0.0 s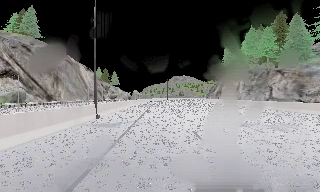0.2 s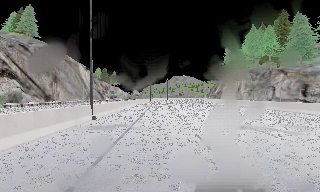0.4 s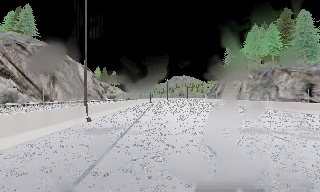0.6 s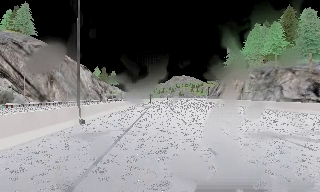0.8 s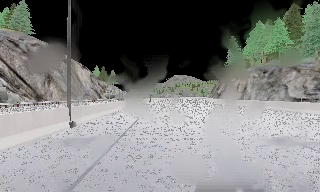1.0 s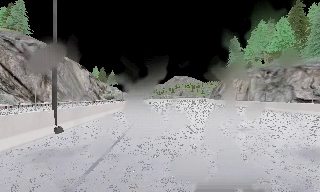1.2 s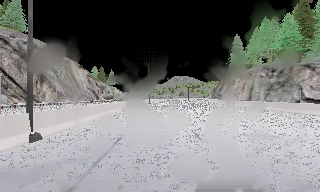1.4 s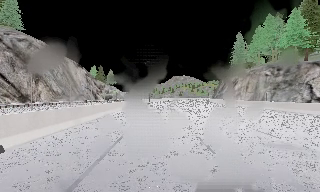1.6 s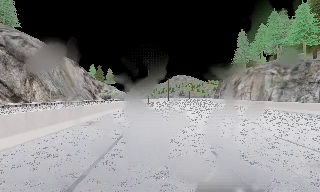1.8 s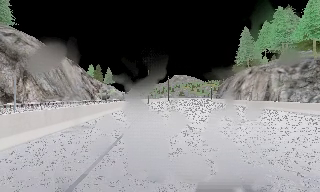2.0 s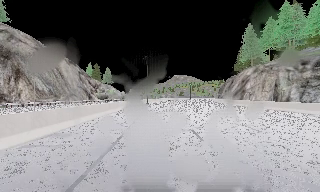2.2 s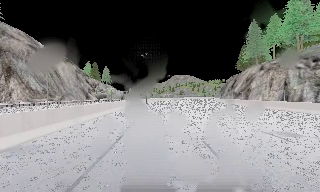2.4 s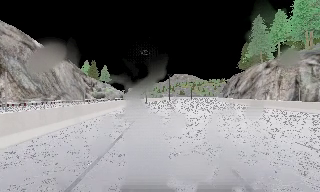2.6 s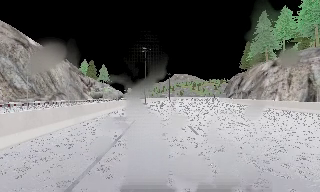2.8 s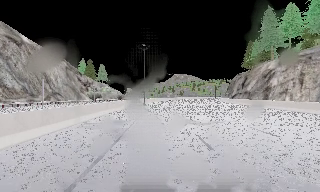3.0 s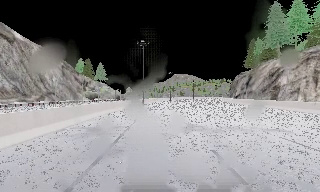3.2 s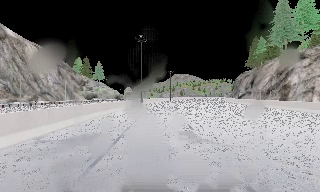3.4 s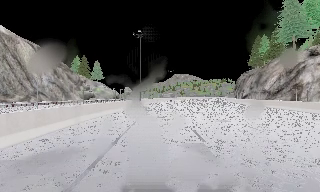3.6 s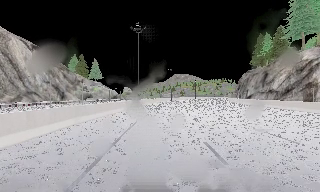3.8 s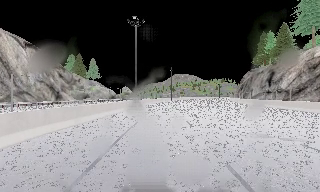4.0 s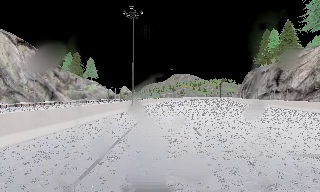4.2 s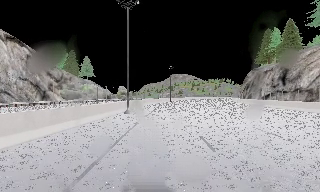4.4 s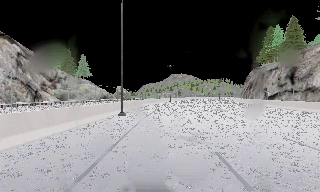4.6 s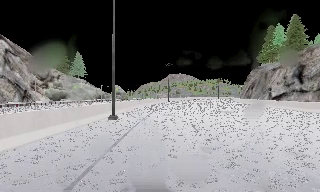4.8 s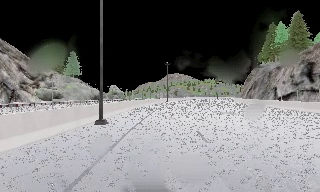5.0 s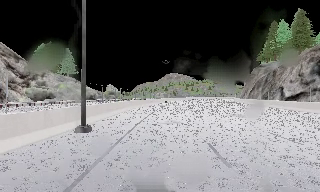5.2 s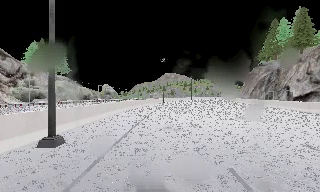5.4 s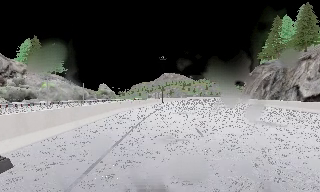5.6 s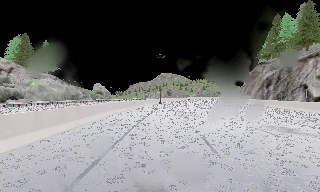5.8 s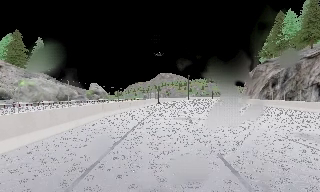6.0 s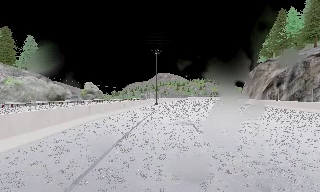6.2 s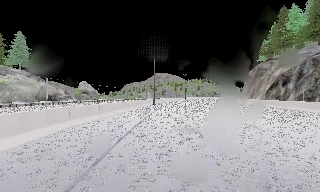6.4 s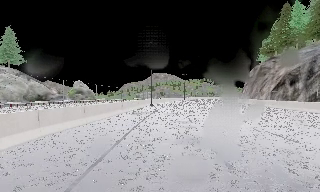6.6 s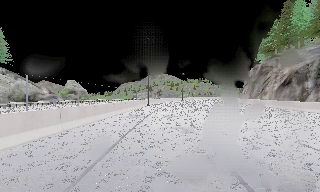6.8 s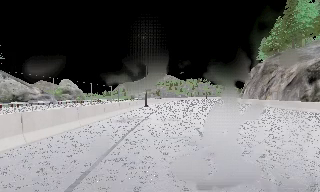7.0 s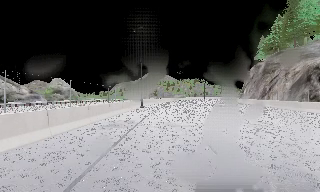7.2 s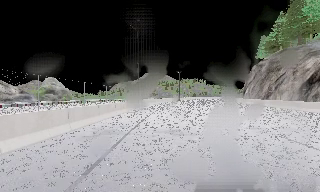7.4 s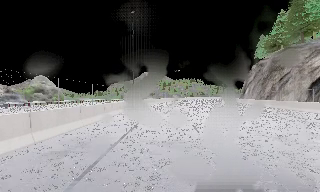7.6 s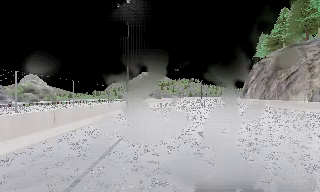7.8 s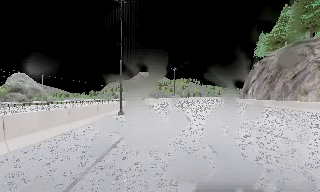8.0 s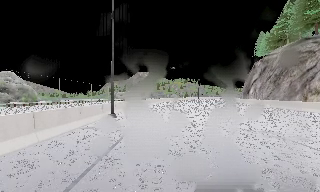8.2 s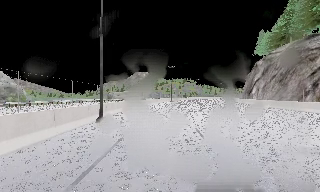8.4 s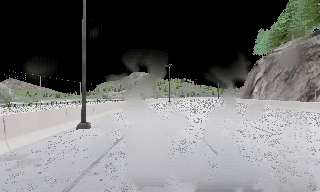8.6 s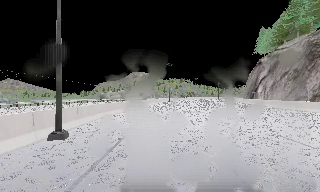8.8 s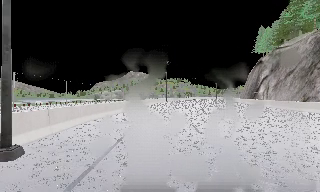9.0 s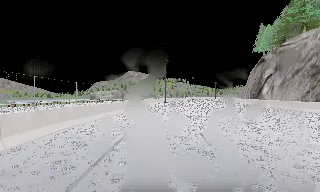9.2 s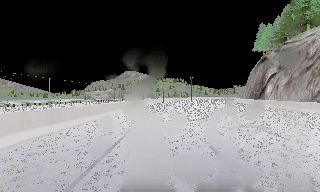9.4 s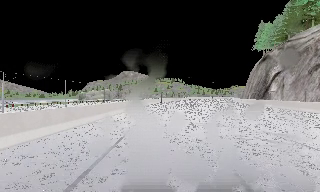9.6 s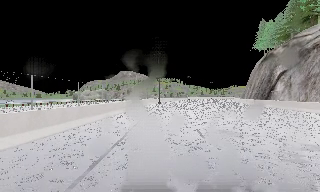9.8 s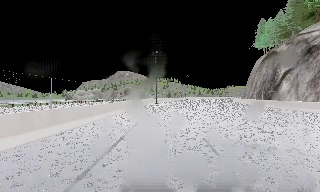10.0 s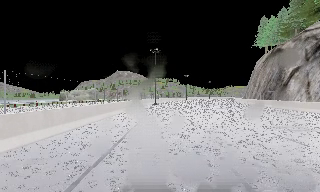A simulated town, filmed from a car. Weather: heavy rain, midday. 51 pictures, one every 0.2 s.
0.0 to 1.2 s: The camera travels forward, about 7 m, so what stands in front looms larger. It gains speed.
1.2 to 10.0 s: The camera pans to its right, which is clockwise from overhead, by about 20 degrees. It travels forward, about 90 m, so what stands in front looms larger.
The film runs forward here.
